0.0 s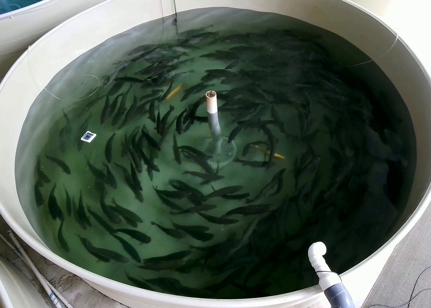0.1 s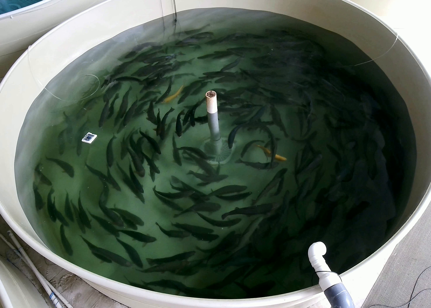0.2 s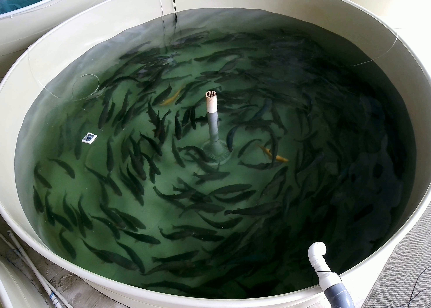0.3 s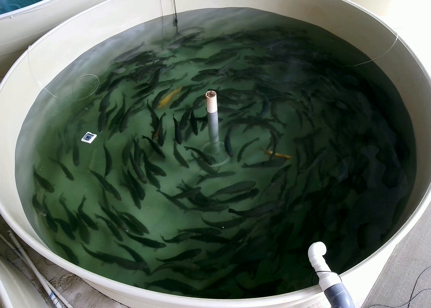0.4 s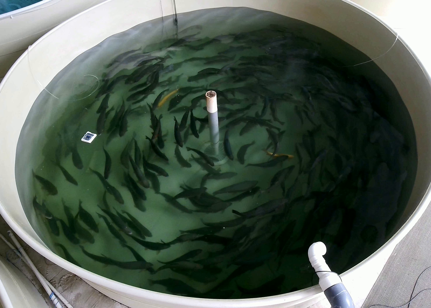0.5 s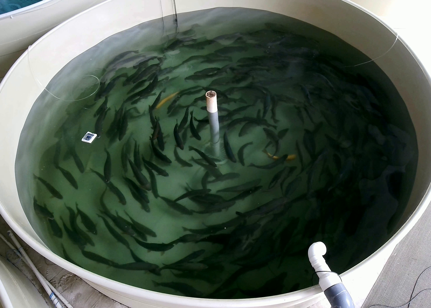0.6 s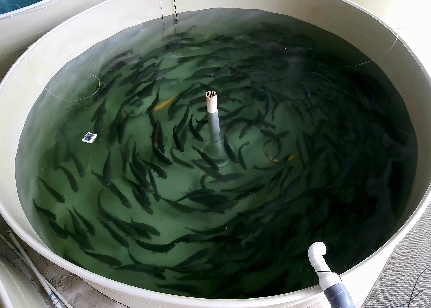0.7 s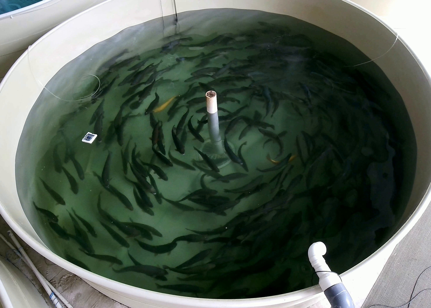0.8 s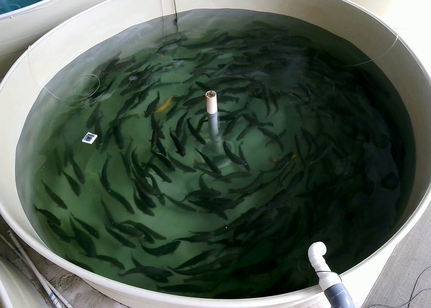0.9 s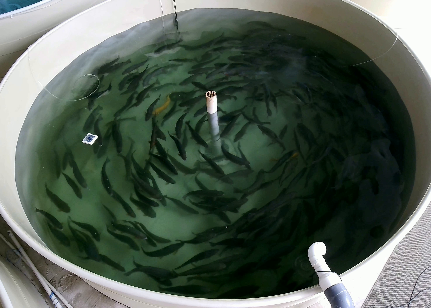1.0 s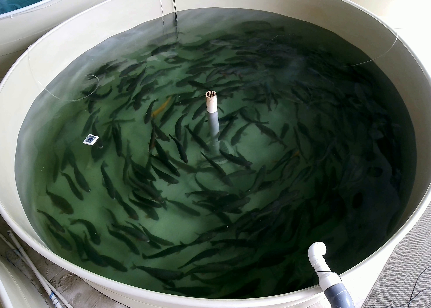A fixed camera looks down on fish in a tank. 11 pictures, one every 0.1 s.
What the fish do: Normal cruising.
